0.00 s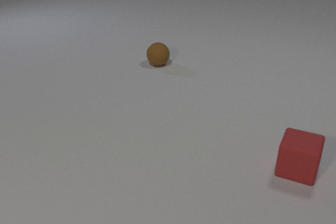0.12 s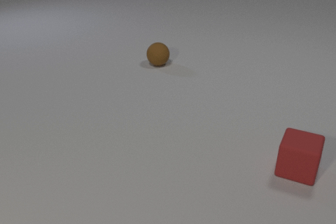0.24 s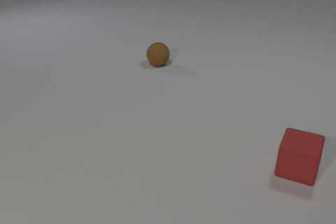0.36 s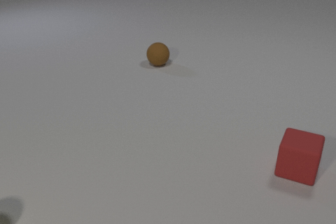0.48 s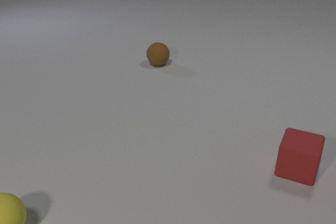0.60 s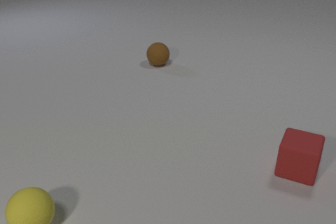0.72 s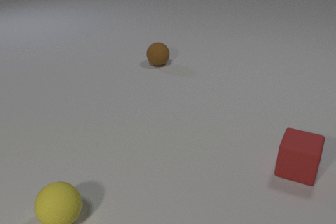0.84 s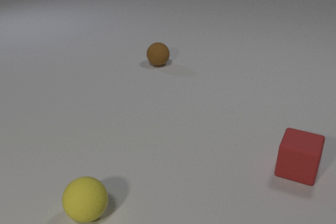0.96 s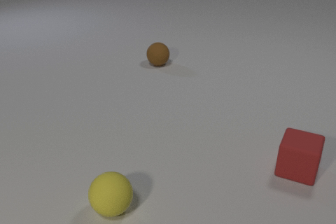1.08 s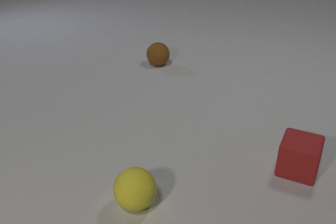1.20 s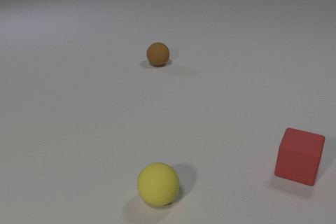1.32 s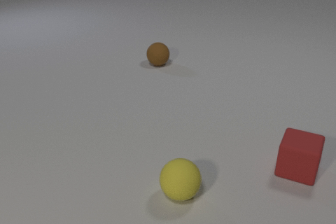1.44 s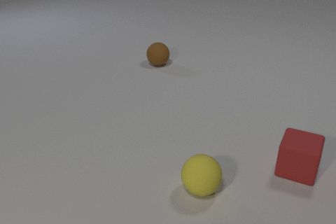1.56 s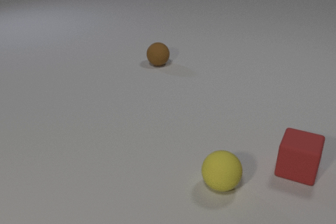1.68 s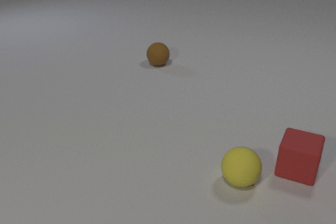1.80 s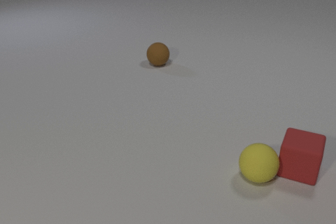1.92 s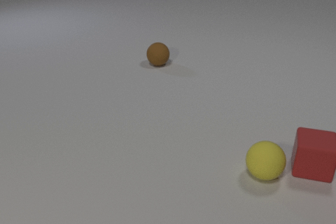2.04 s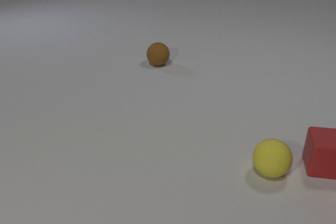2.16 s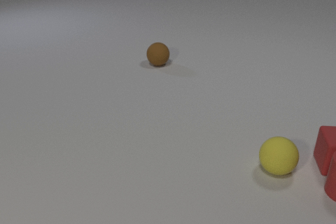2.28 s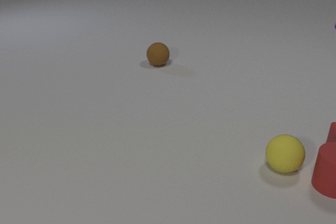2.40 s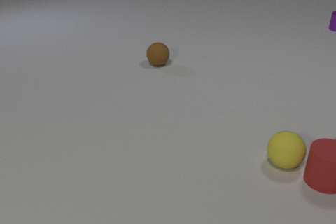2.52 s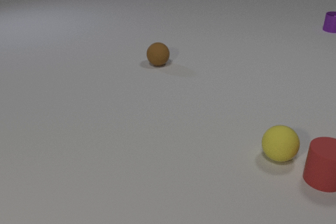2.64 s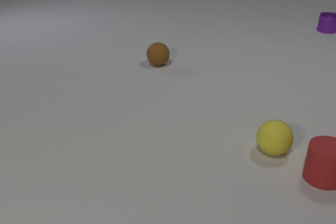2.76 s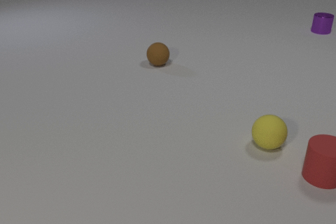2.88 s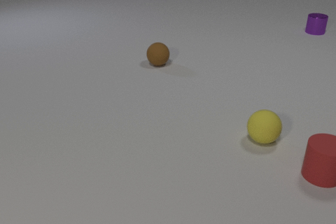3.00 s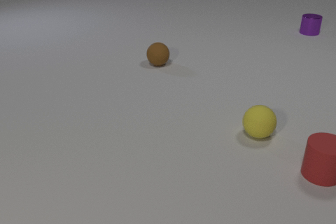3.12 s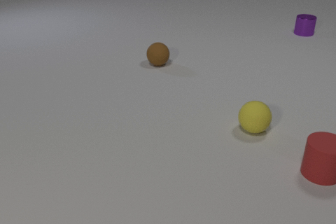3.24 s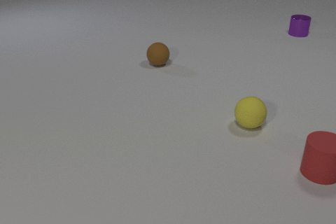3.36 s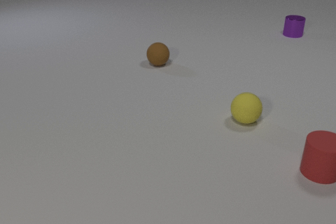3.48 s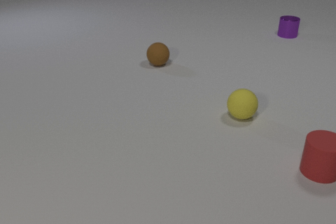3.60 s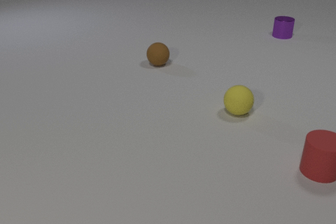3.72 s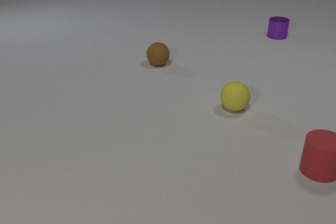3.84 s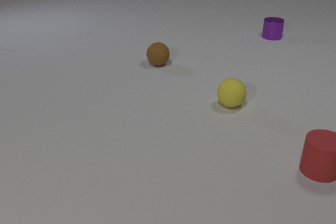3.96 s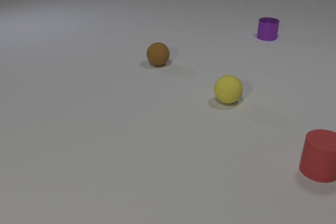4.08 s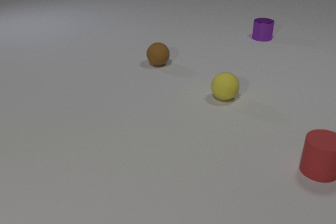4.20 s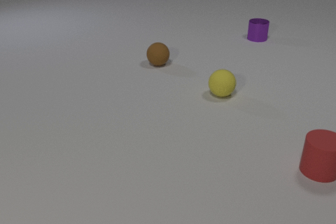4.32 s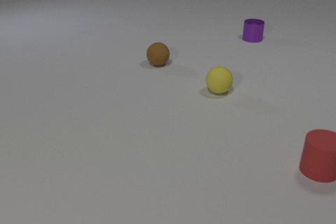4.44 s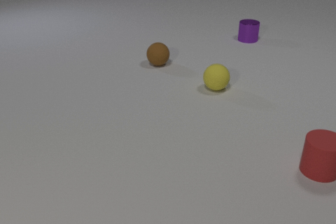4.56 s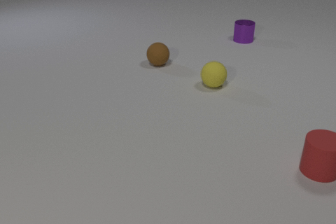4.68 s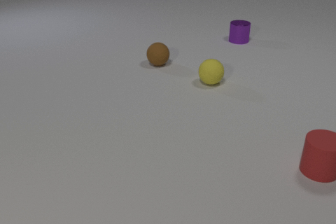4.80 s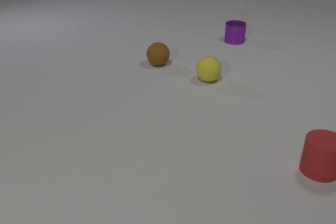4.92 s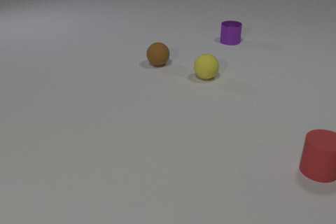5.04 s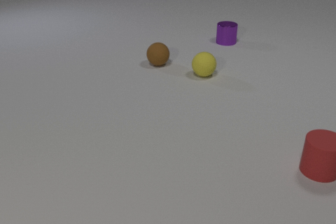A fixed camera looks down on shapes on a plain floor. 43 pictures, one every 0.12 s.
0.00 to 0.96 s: The yellow rubber sphere comes in at the left edge, rolls to the right.
0.96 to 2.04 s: The yellow rubber sphere rolls to the right and away from the camera. The red rubber cube slides to the right and away from the camera. The yellow rubber sphere and the red rubber cube collide.
2.04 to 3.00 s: The yellow rubber sphere rolls away from the camera. The red rubber cube slides away from the camera and to the right, leaves at the right edge. The red rubber cylinder comes in at the right edge, slides to the left and away from the camera. The purple metal cylinder comes in at the right edge, slides to the left and toward the camera. The red rubber cube and the red rubber cylinder collide. The yellow rubber sphere and the red rubber cylinder collide.
3.00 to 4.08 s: The yellow rubber sphere rolls away from the camera and to the left. The purple metal cylinder slides to the left and toward the camera.
4.08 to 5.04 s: The yellow rubber sphere rolls away from the camera and to the left. The purple metal cylinder slides to the left and toward the camera.
How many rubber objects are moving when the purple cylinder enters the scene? 3.
What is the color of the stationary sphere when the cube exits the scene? brown.
What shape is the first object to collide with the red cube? sphere.
